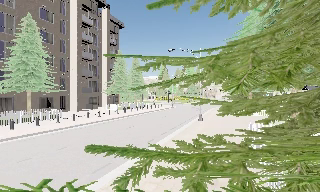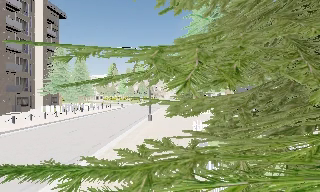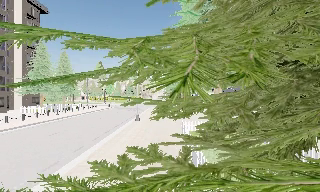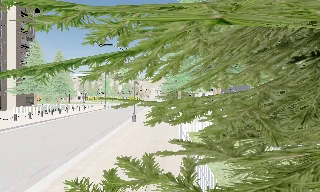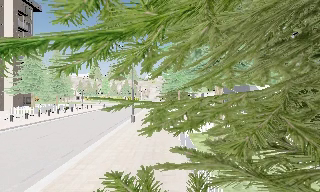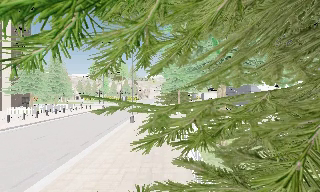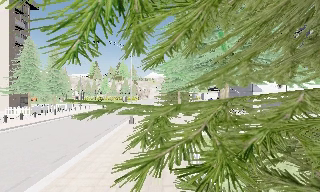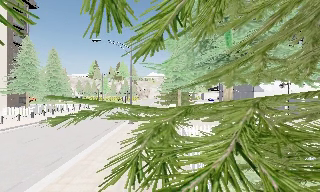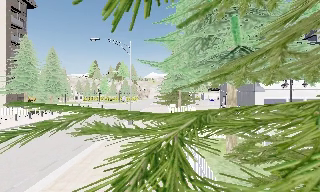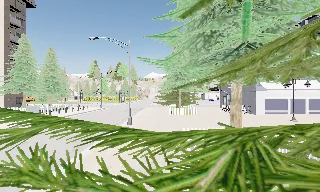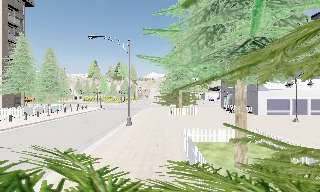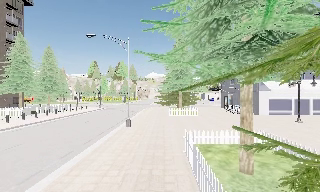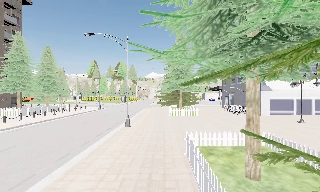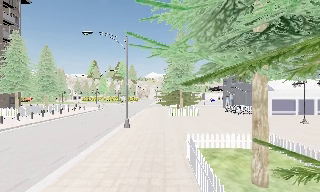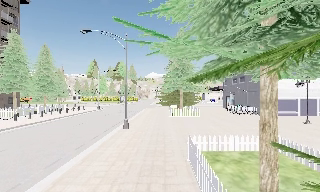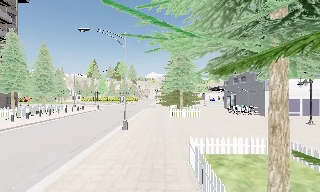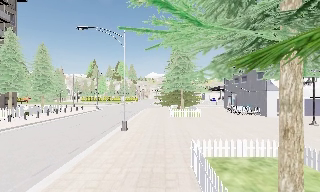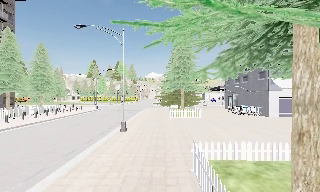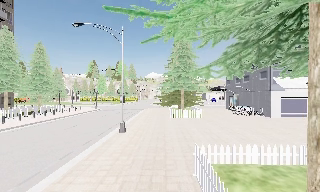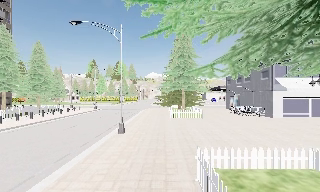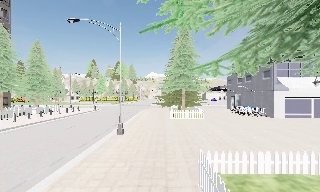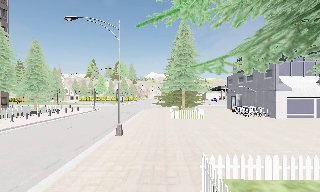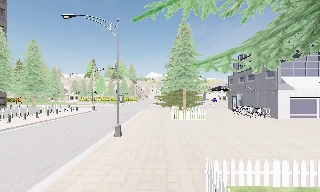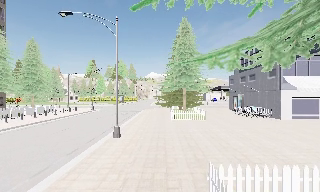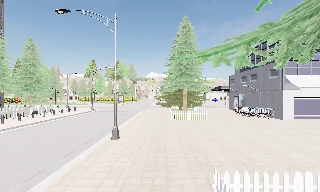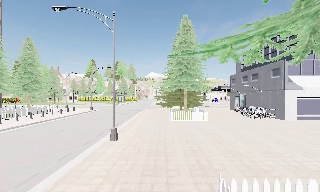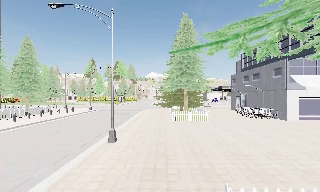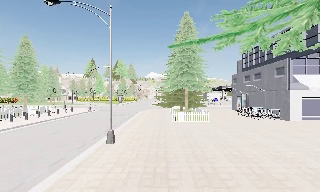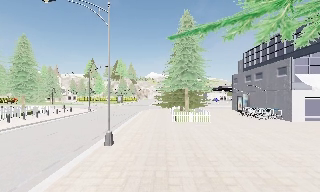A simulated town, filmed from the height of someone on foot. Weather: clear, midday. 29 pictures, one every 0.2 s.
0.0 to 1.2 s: The camera swings to its right by about 25 degrees, and the scene slides to the left. It travels forward, about 2 m, so what stands in front looms larger.
1.2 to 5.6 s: The camera travels forward, about 7 m, so what stands in front looms larger.
The film runs forward here.
